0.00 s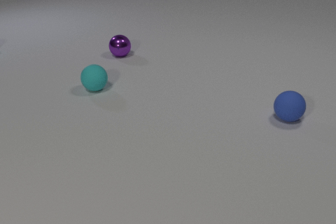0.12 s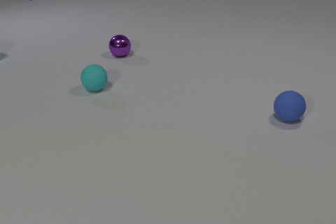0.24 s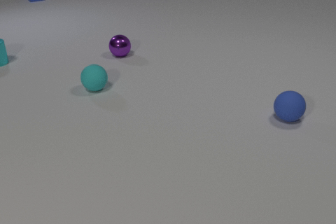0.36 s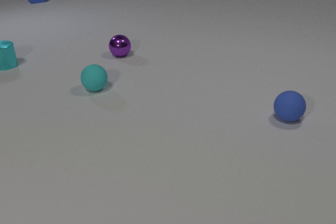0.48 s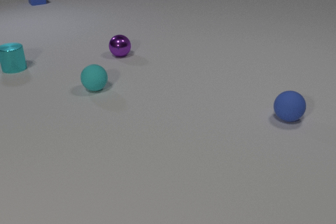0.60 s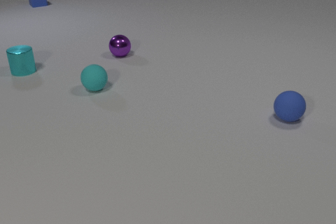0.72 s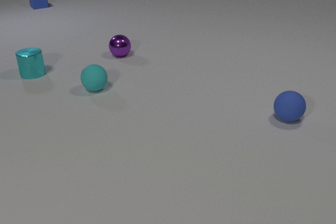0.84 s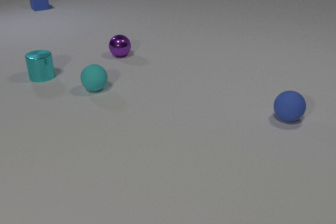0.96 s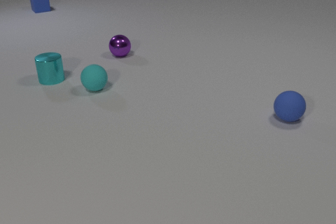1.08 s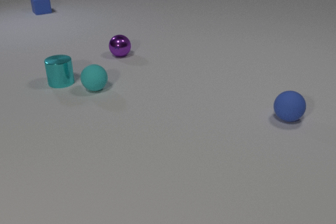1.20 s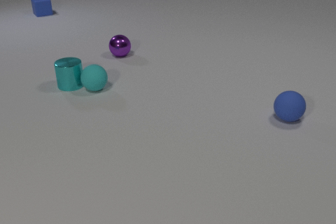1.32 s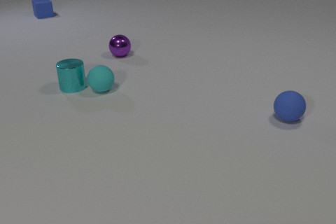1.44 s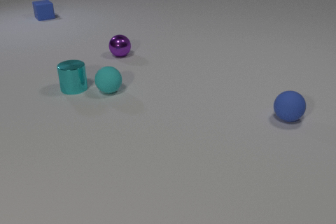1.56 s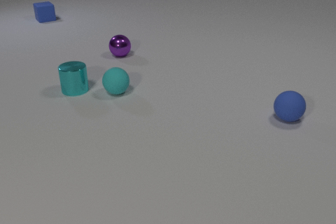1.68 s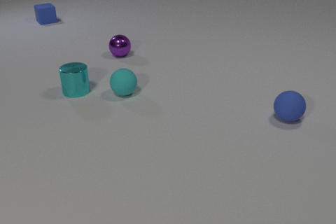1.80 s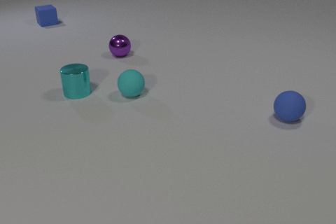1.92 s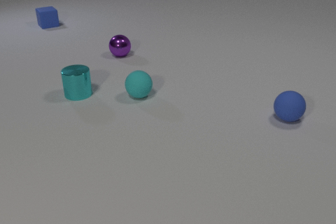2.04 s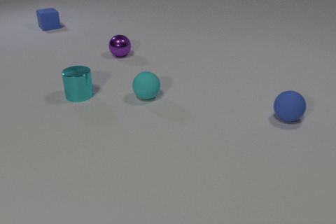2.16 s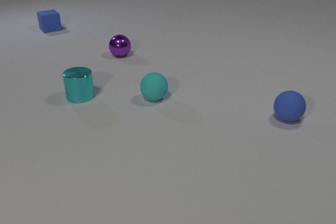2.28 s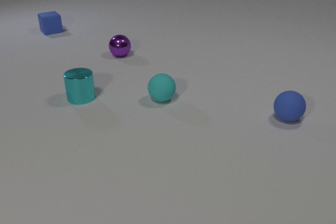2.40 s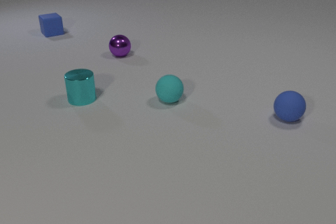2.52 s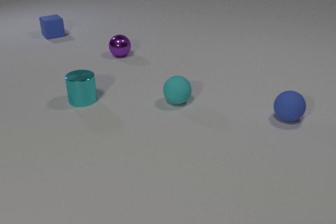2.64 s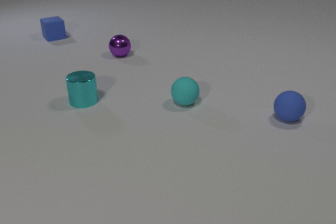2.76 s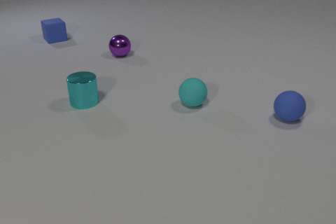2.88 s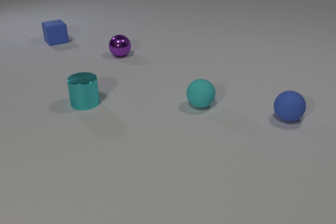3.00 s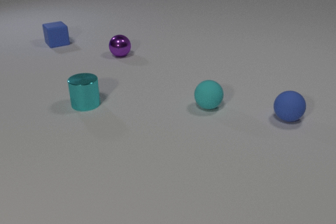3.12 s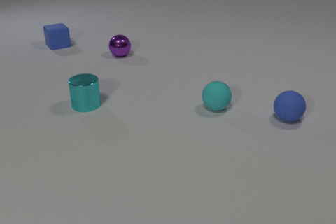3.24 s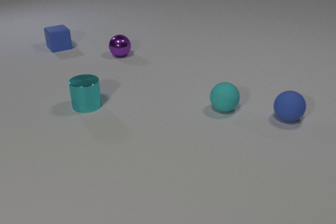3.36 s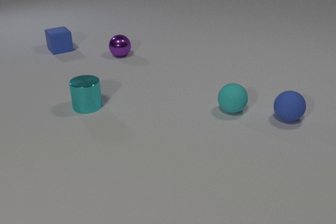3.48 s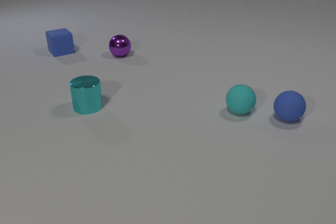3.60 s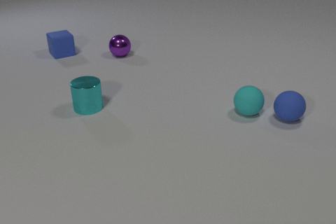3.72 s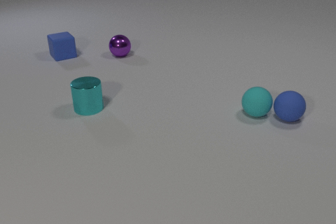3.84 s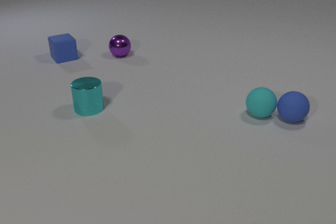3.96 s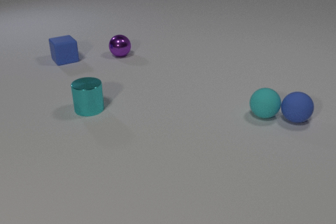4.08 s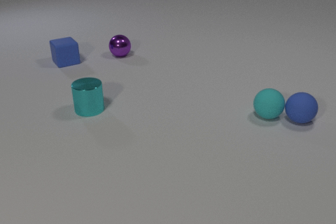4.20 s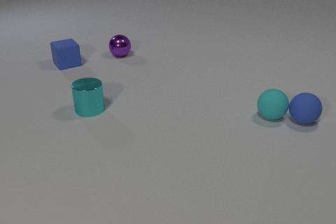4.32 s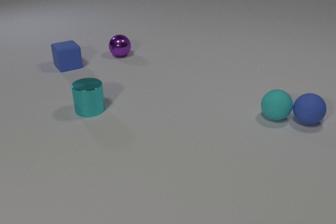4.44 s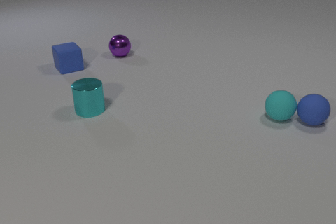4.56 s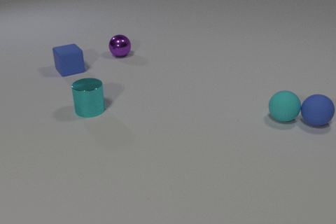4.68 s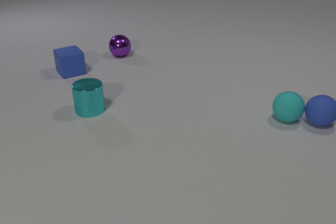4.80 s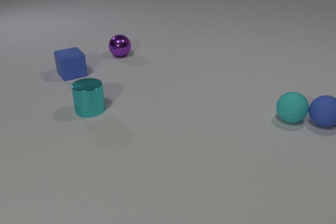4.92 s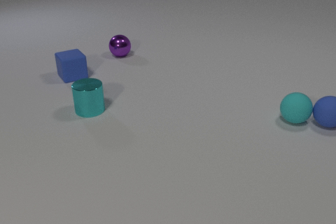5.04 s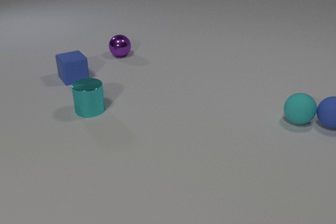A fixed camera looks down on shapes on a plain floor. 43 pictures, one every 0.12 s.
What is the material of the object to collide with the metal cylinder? rubber.
What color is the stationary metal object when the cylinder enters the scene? purple.
How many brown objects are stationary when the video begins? 0.
0.00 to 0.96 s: The cyan metal cylinder comes in at the left edge, slides toward the camera and to the right. The blue rubber cube comes in at the top edge, slides toward the camera.
0.96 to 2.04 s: The cyan metal cylinder slides toward the camera and to the right. The cyan rubber sphere rolls to the right and toward the camera. The blue rubber cube slides toward the camera. The cyan metal cylinder and the cyan rubber sphere collide.
2.04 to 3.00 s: The cyan metal cylinder slides toward the camera. The cyan rubber sphere rolls to the right. The blue rubber cube slides toward the camera.
3.00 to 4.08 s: The cyan metal cylinder slides toward the camera. The cyan rubber sphere rolls to the right. The blue rubber cube slides toward the camera. The blue rubber sphere rolls to the right. The cyan rubber sphere and the blue rubber sphere collide.
4.08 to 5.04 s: The cyan rubber sphere rolls to the right. The blue rubber cube slides toward the camera. The blue rubber sphere rolls to the right.
